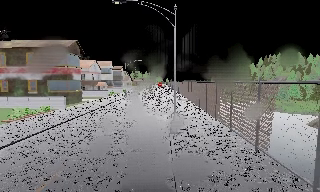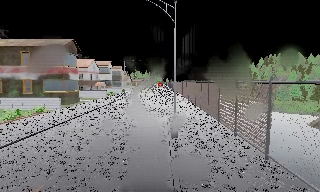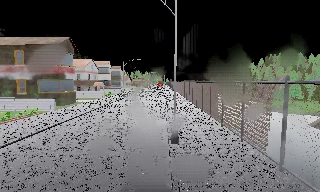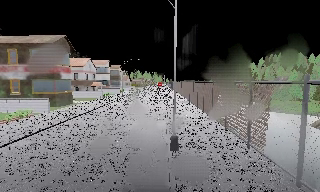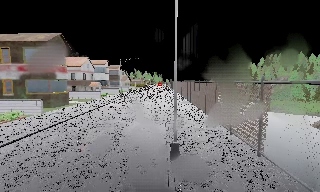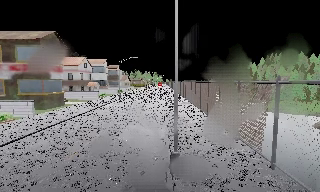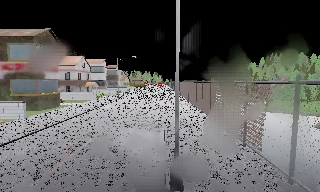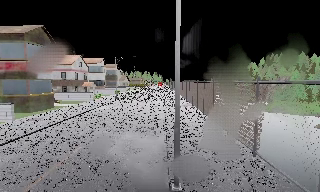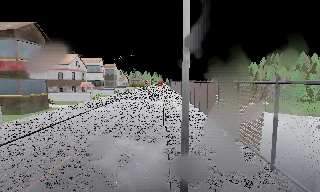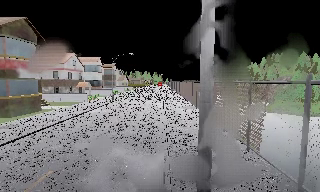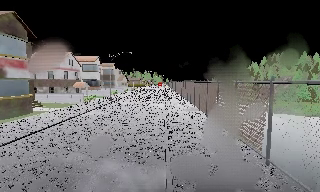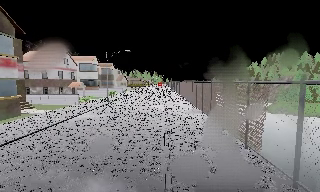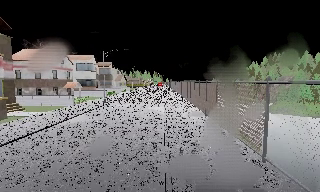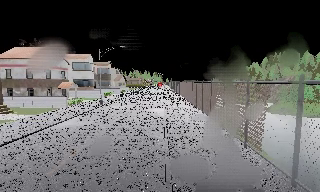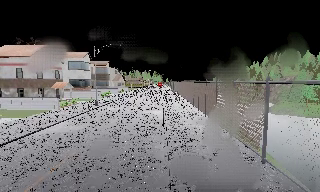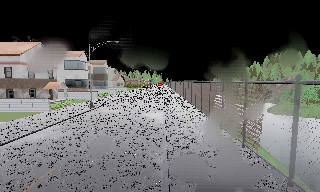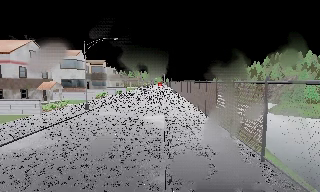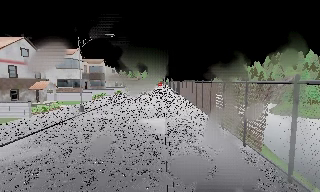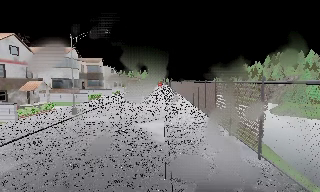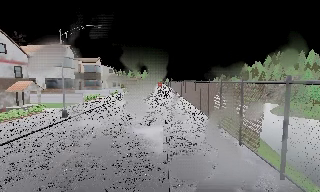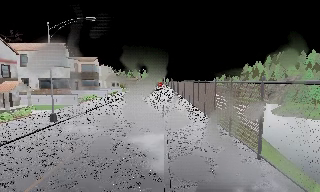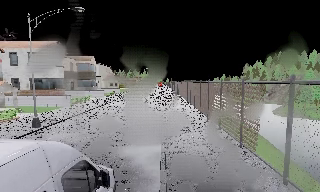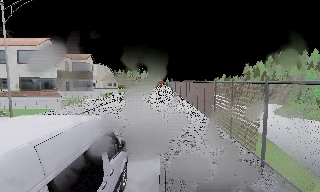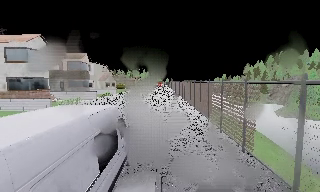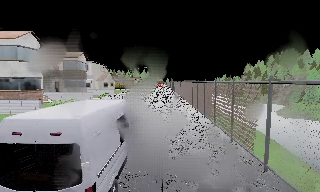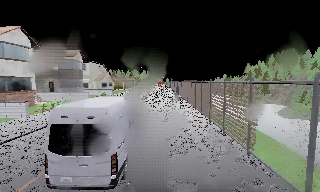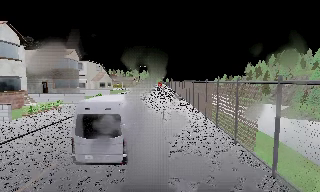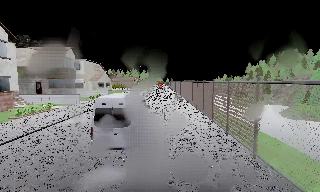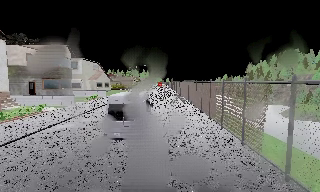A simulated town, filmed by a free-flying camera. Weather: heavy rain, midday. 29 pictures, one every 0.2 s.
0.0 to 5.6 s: The camera travels forward, about 35 m, so what stands in front looms larger. It gains speed.
The film runs forward here.
